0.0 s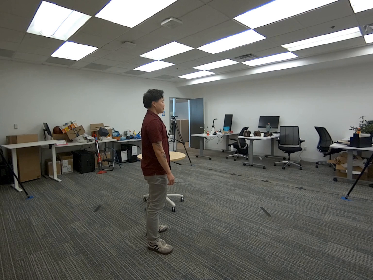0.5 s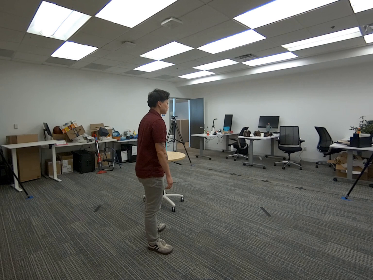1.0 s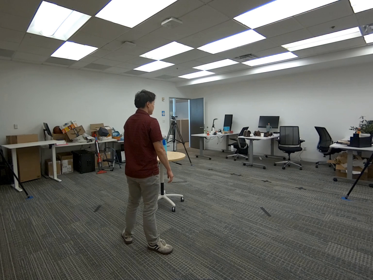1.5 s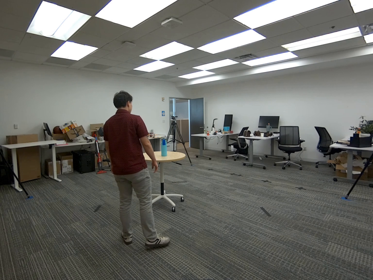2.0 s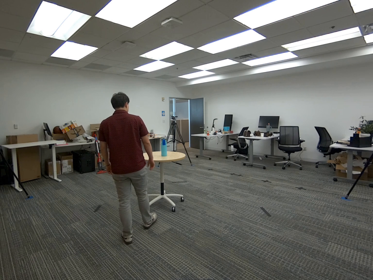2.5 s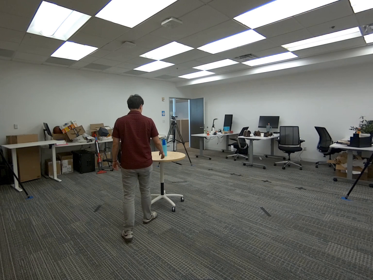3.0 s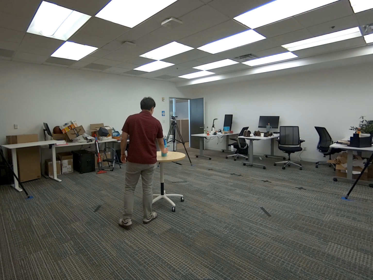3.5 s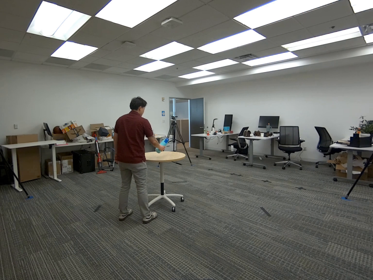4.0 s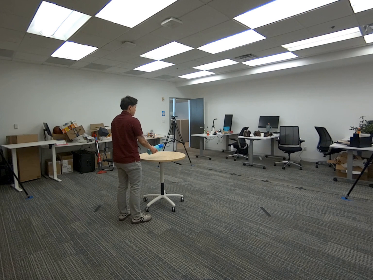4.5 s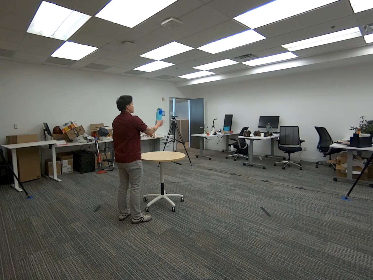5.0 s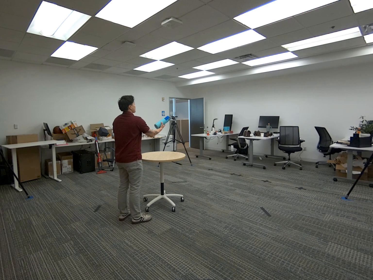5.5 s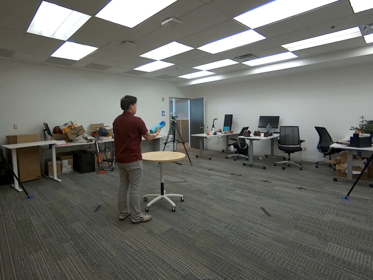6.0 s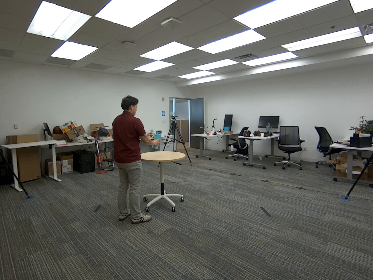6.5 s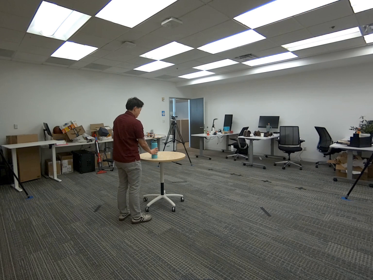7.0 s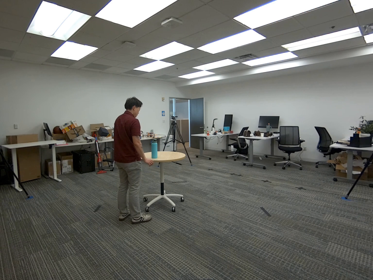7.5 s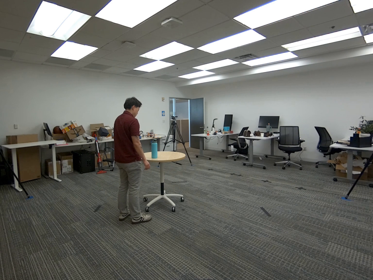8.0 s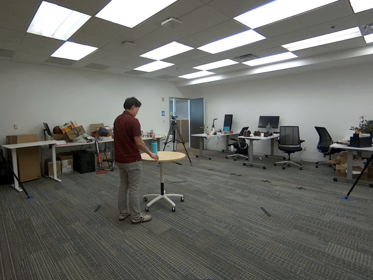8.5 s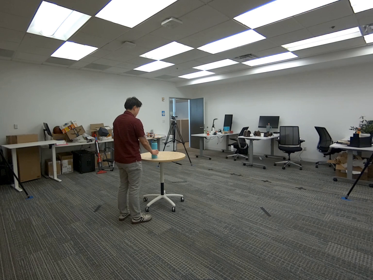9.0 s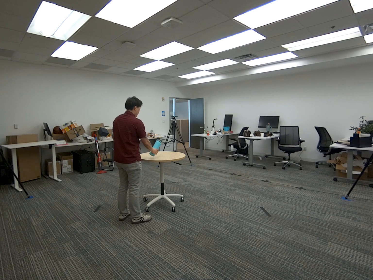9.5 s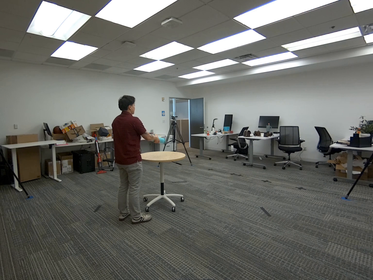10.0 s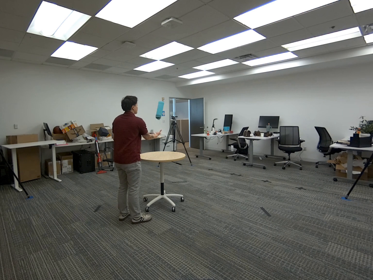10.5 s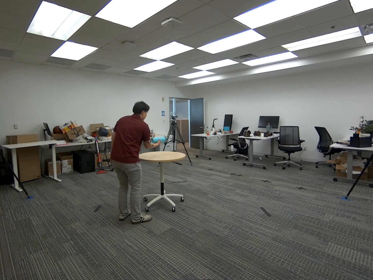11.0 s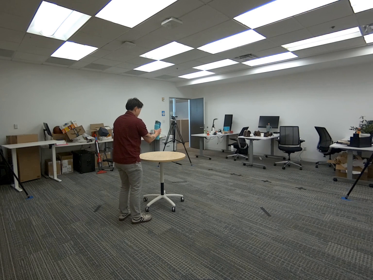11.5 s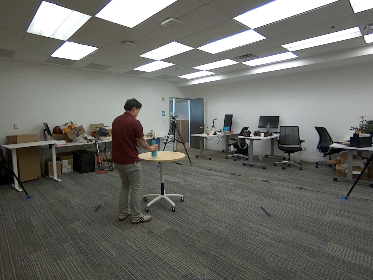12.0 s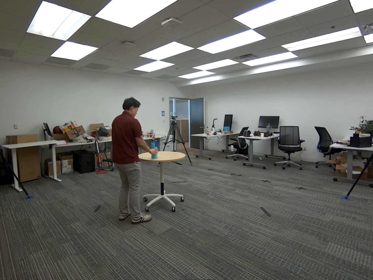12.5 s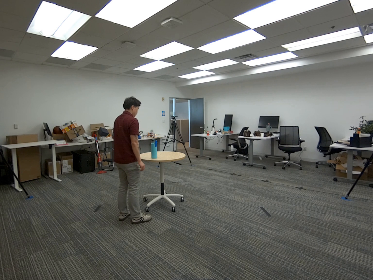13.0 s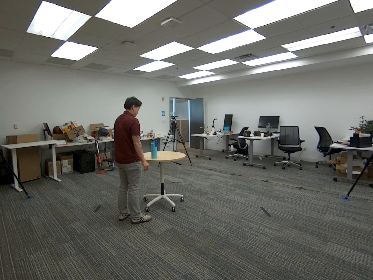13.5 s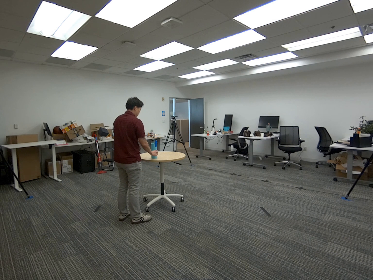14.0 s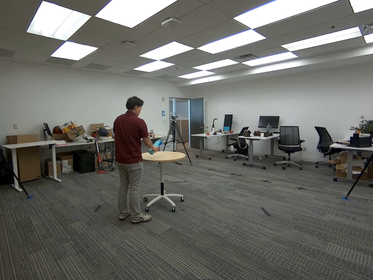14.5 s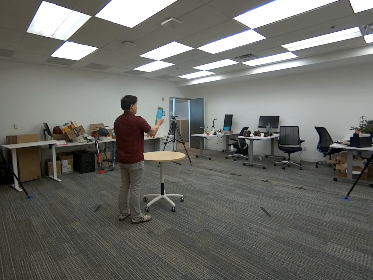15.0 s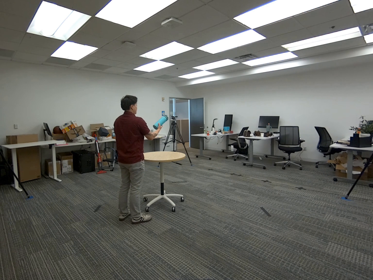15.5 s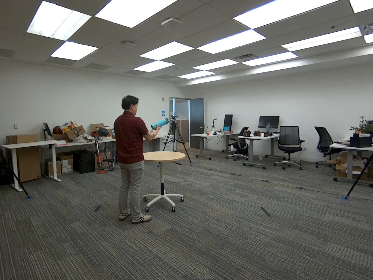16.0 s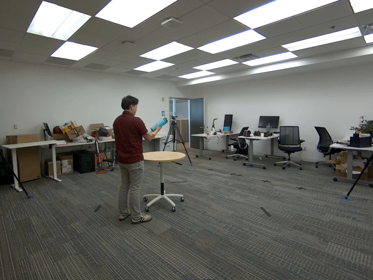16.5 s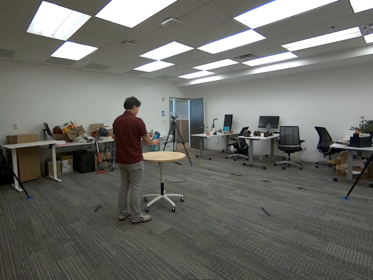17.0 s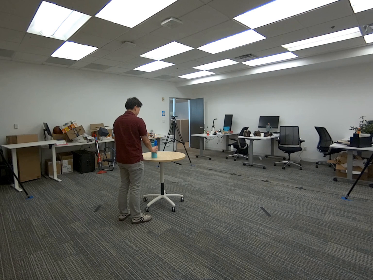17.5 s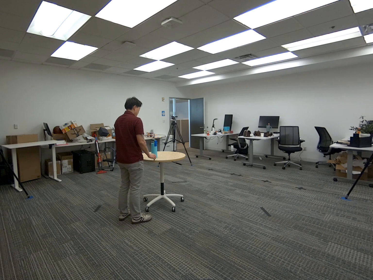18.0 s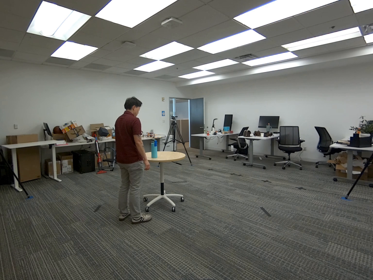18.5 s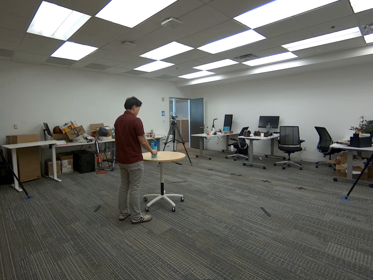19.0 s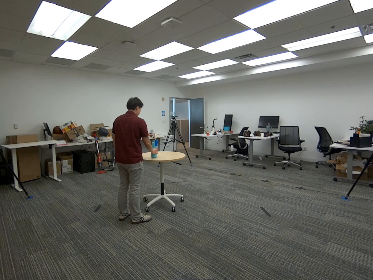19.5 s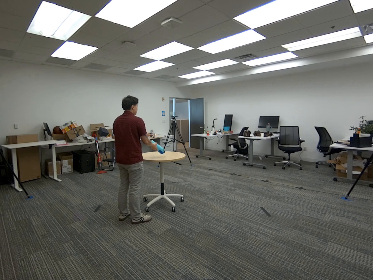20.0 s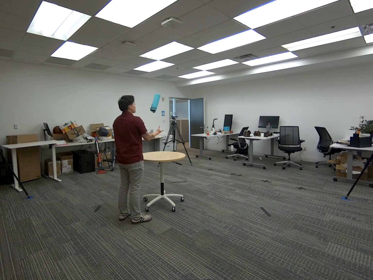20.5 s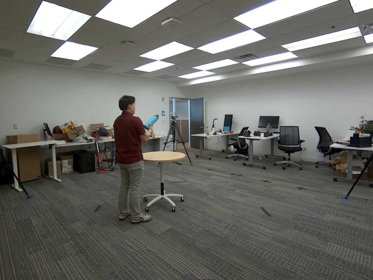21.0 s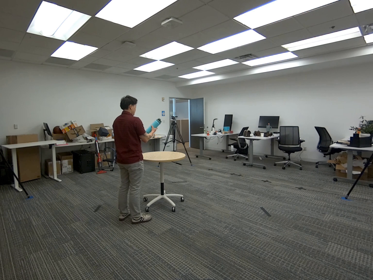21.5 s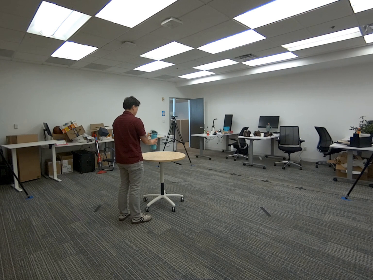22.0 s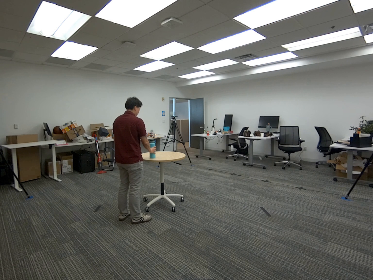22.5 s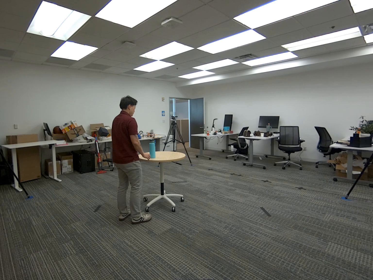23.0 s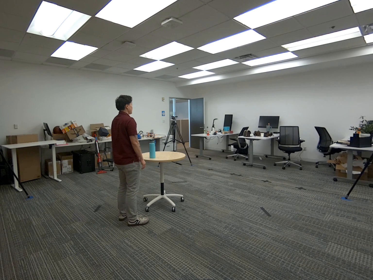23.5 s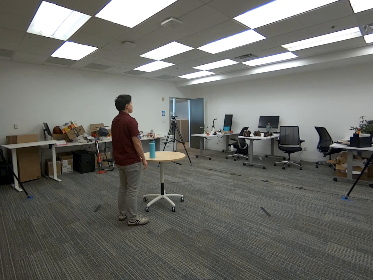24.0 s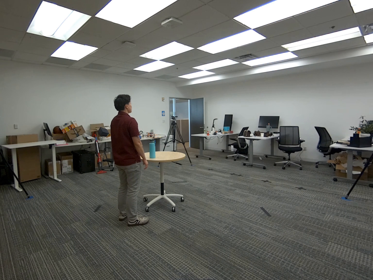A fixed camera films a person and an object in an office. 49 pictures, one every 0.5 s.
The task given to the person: Walk to the cyan water bottle on the round table. Pick it up with your right hand, flip it, and catch it with the same hand, then place it back on the table. Repeat the pick, flip, and place motion a few times, then place bottle back on the table when finish.
